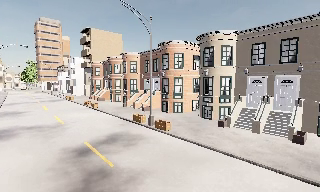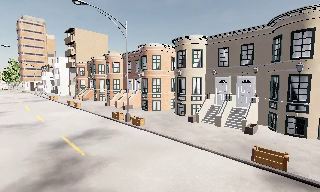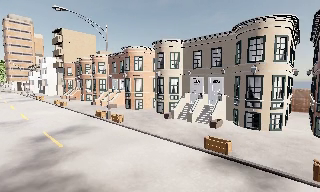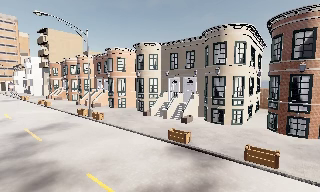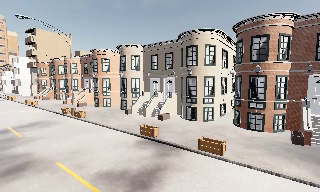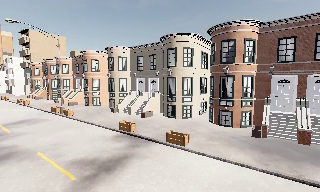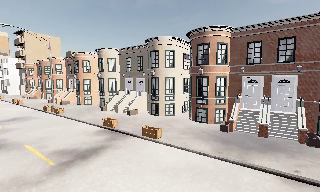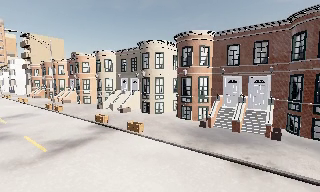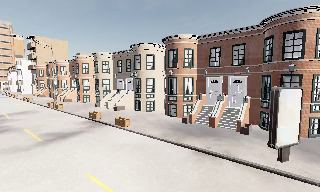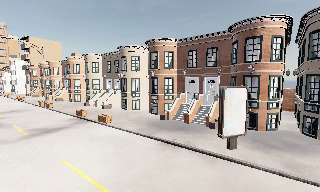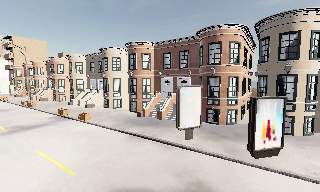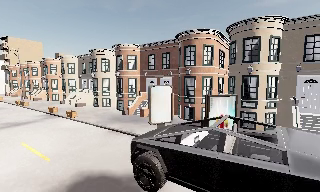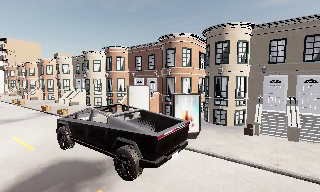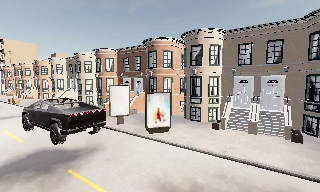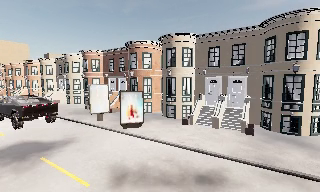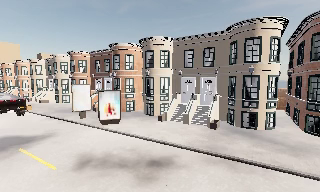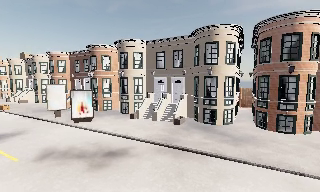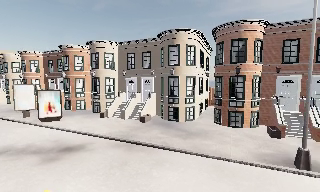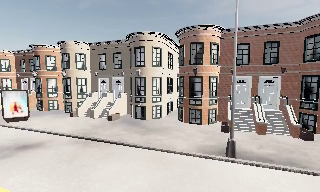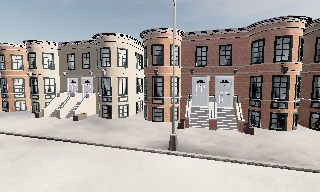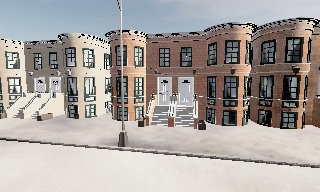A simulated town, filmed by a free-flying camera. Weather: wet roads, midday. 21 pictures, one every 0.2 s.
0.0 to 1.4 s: The camera swings to its right by about 10 degrees, and the scene slides to the left. It travels to its right and backward, about 11 m, so close, fixed things drift to the left.
1.4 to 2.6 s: The camera travels to its right and backward, about 11 m, so close, fixed things drift to the left.
2.6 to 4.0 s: The scene slides to the left, as the camera pans about 25 degrees to its right. It travels to its right and backward, about 13 m, so close, fixed things drift to the left.
The film runs forward here.
